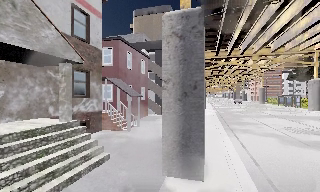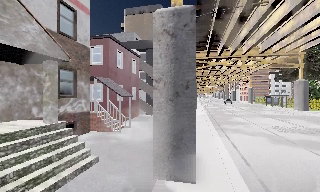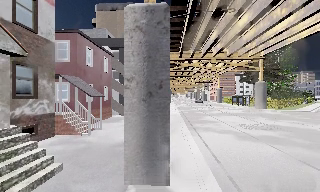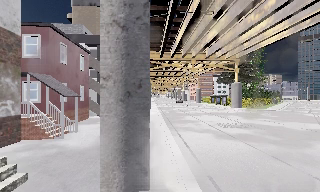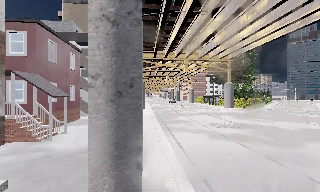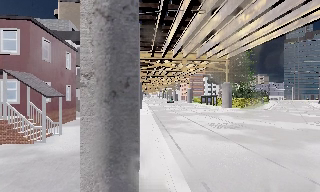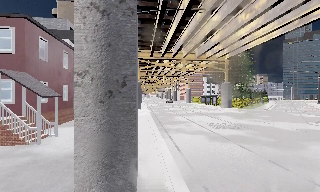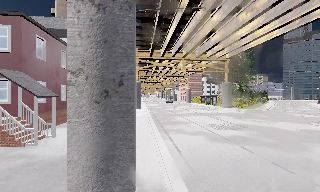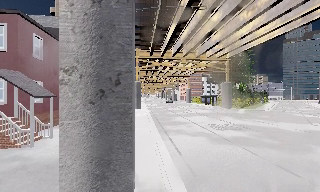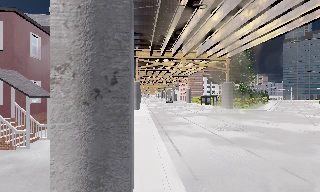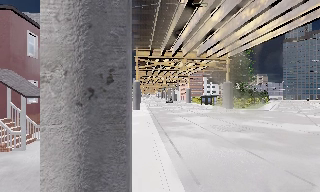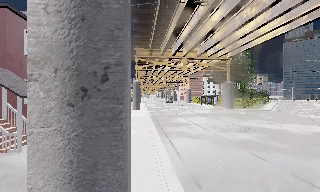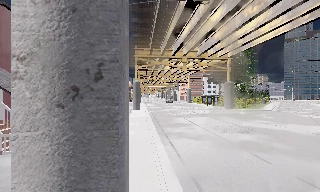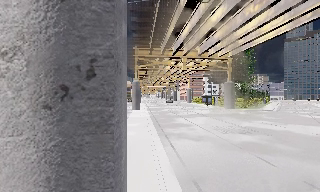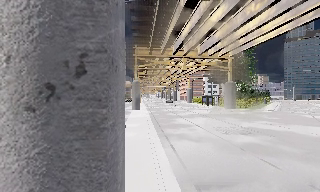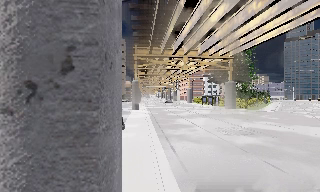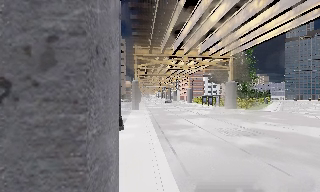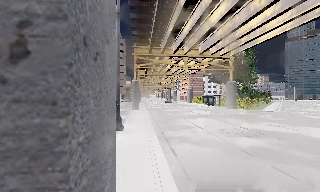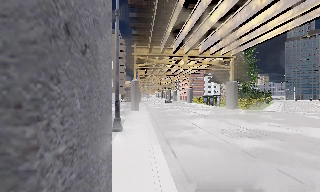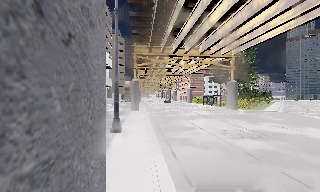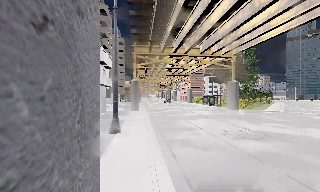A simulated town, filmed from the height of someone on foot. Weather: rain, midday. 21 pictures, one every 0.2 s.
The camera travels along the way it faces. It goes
forward.
0.0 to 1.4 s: The camera pans to its right, which is clockwise from overhead, by about 25 degrees. It travels forward, about 1.5 m, so what stands in front looms larger.
1.4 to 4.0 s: The camera travels forward, about 3 m, so what stands in front looms larger.
The film runs forward here.
